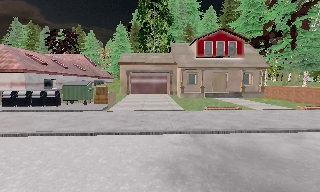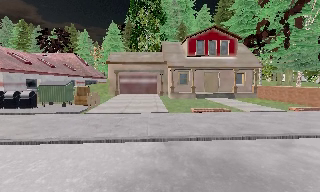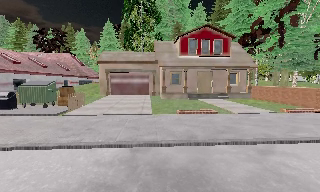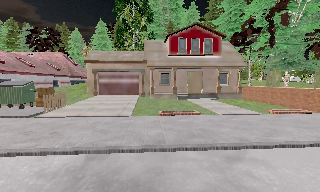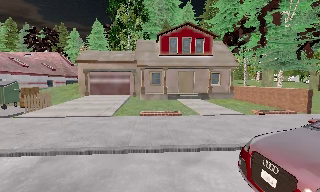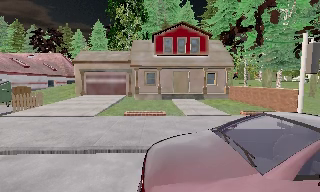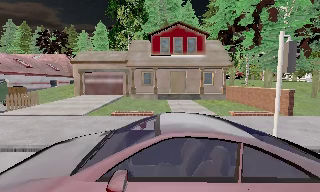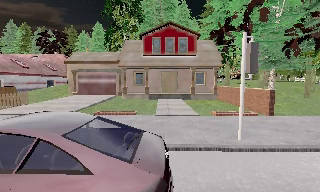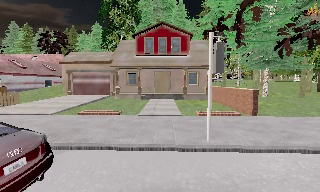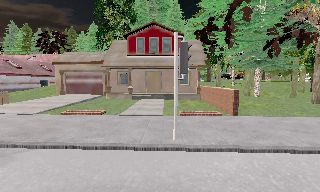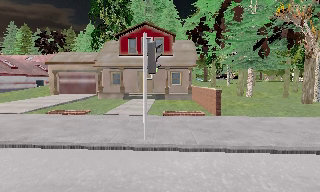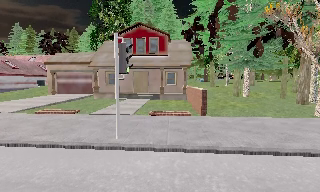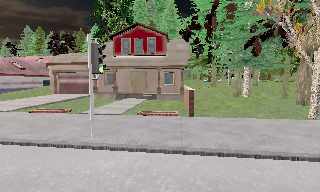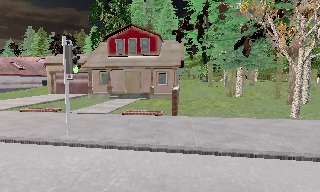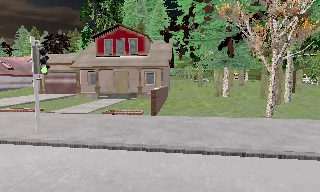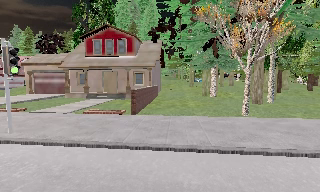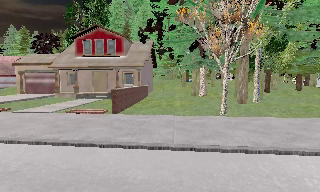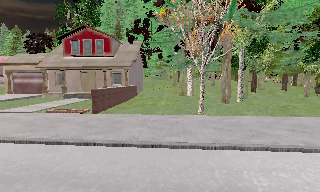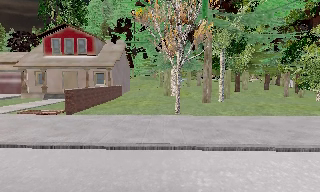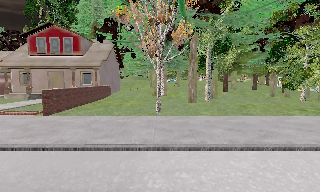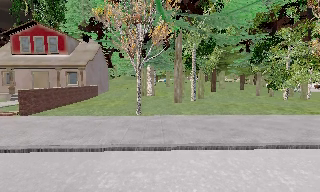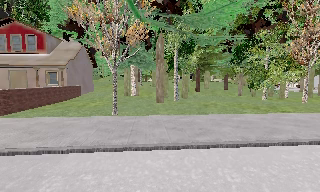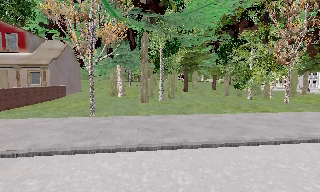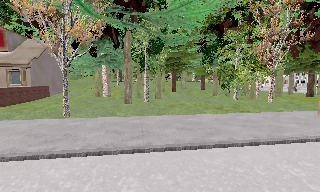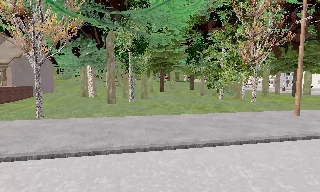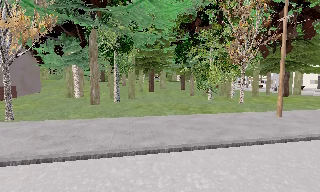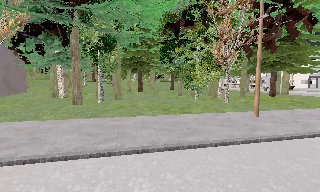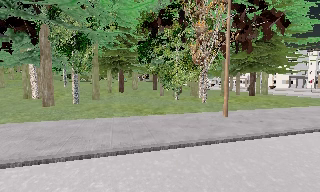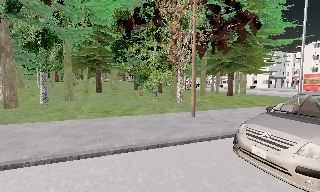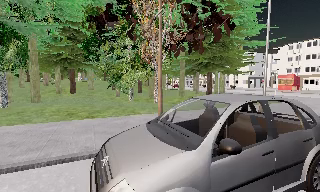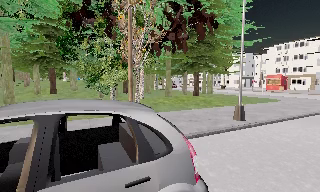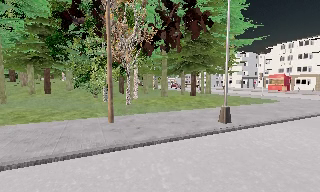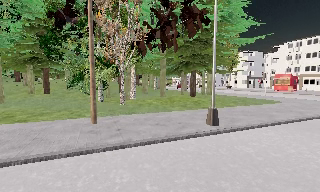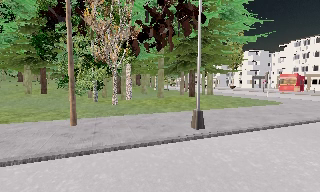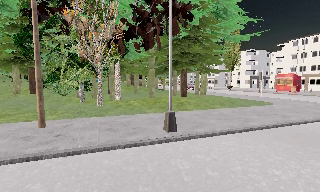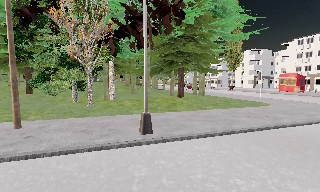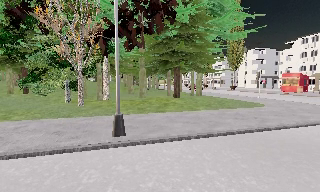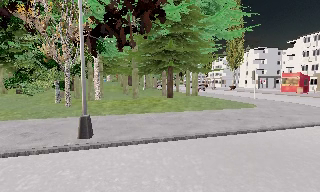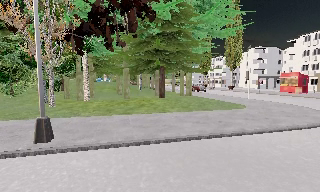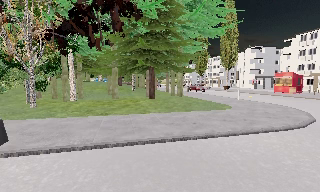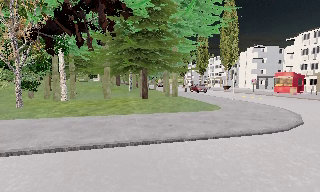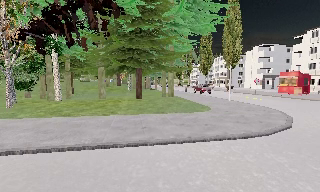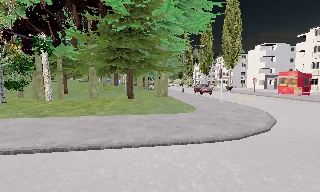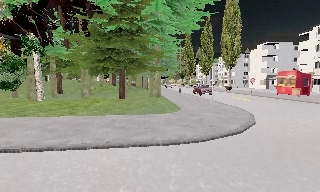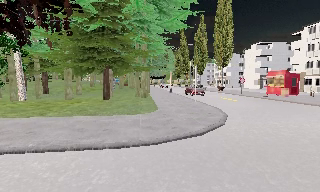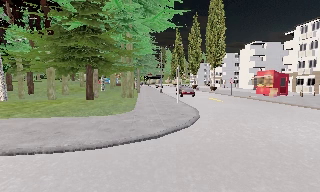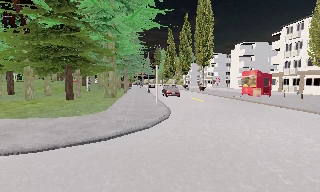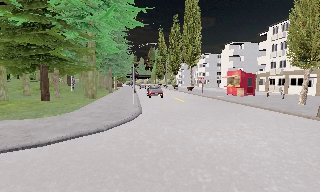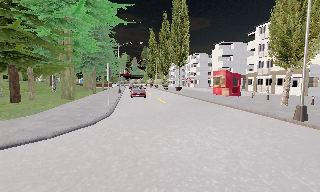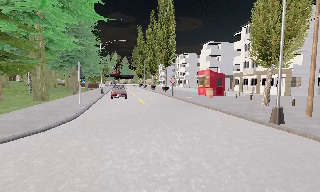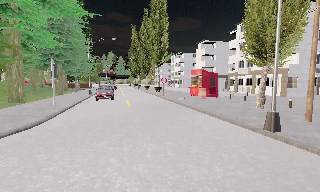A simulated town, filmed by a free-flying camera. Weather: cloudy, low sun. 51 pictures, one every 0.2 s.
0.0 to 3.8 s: The camera travels to its right, about 18 m, so close, fixed things drift to the left.
3.8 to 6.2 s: The scene slides to the left, as the camera pans about 25 degrees to its right. It travels to its right, about 12 m, so close, fixed things drift to the left.
6.2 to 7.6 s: The camera pans to its left, which is counterclockwise from overhead, by about 10 degrees. It travels to its right, about 8 m, so close, fixed things drift to the left.
7.6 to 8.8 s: The camera travels to its right, about 8 m, so close, fixed things drift to the left.
8.8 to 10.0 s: The camera travels to its right and forward, about 8 m, so close, fixed things drift to the left.
The film runs forward here.
